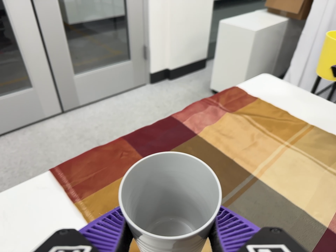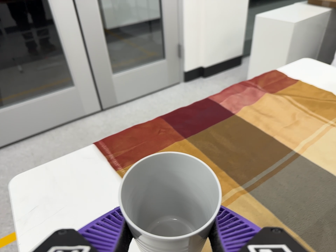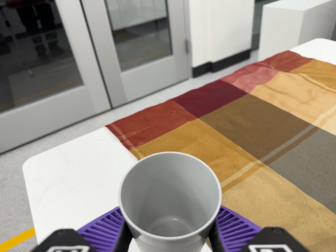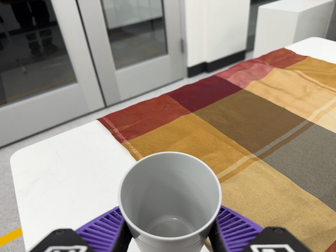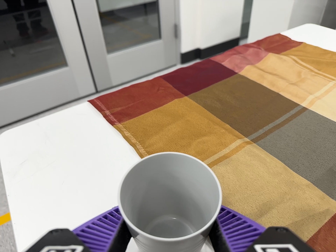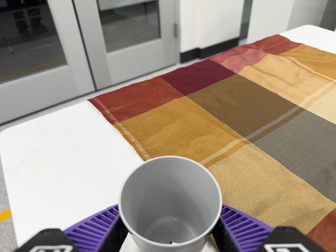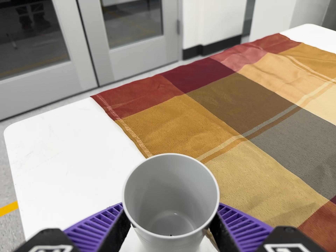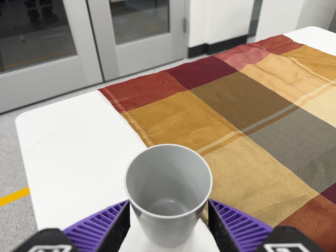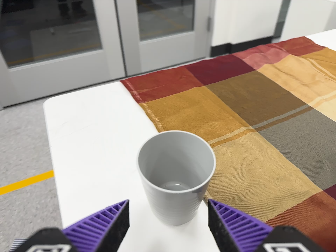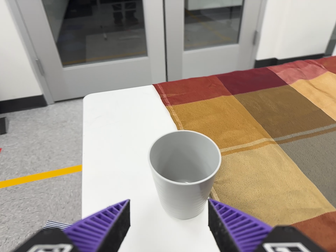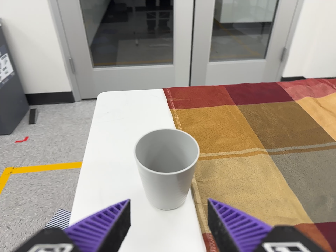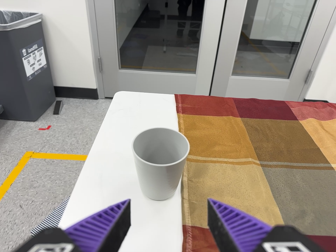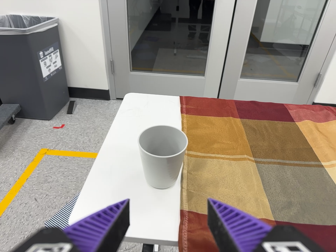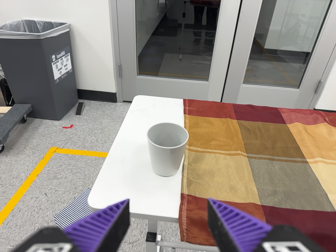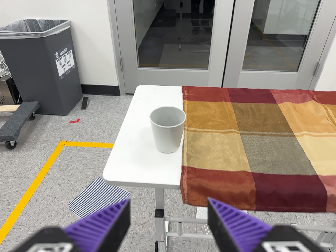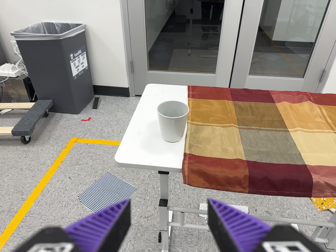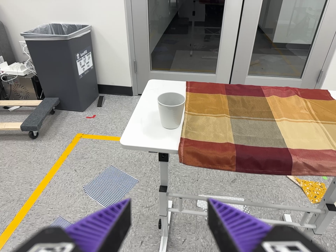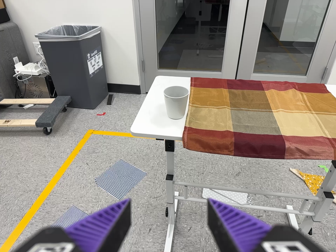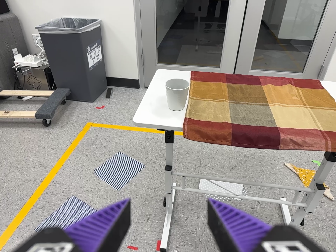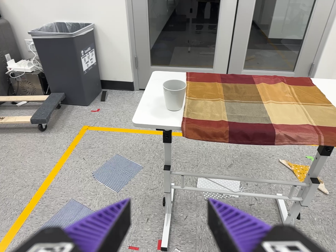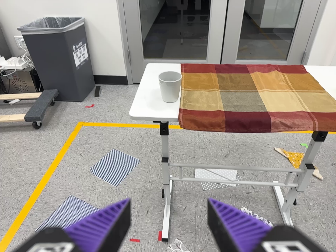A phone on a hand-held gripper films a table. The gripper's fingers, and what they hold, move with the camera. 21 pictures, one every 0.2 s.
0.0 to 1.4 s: The camera travels toward the bottom of its view, about 12 cm, so close, fixed things drift upward.
1.4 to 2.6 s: The camera pans to its left by about 25 degrees. It travels backward and to its right, about 26 cm, so what stands in front gets smaller. It rolls about its line of sight by about 25 degrees, and the scene rotates clockwise.
2.6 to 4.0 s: The camera travels backward and toward the bottom of its view, about 36 cm, so what stands in front gets smaller.
The film runs backward here.
